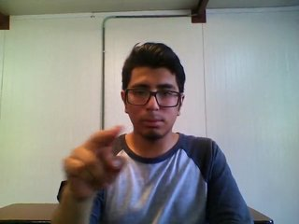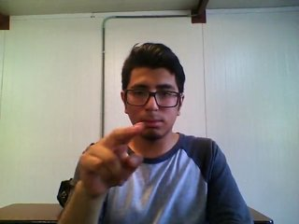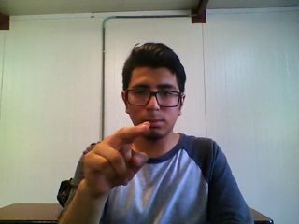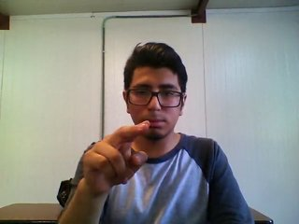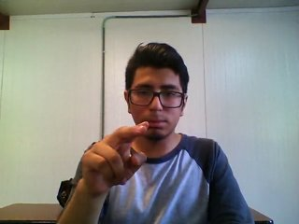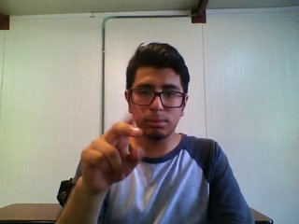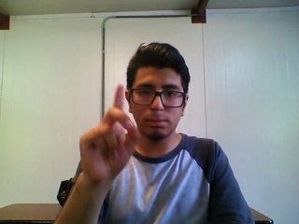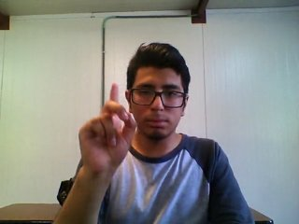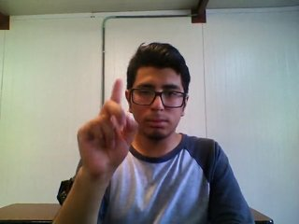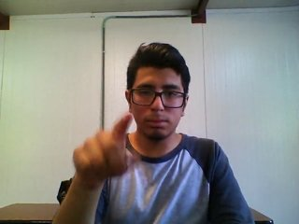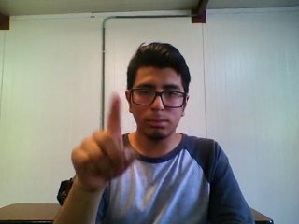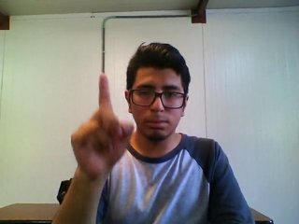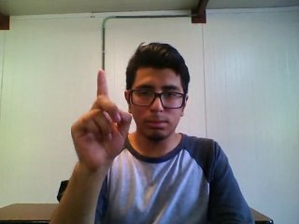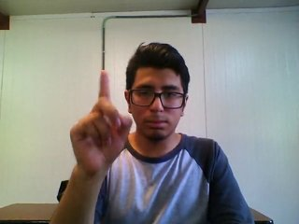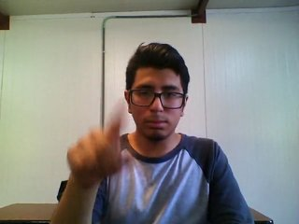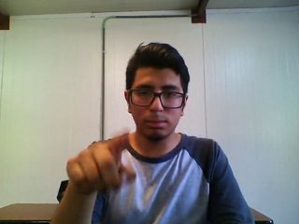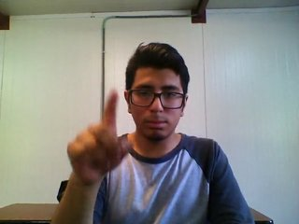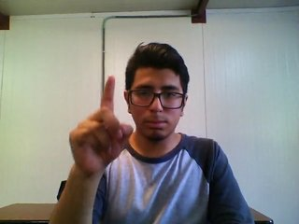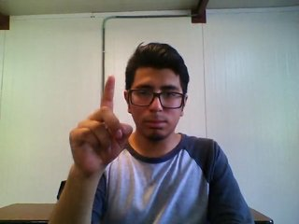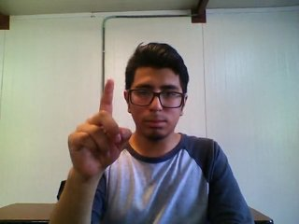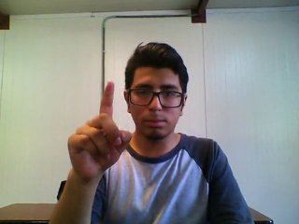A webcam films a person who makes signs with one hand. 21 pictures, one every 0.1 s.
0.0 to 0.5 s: Pointing with two fingers.
0.6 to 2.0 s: Double click with one finger.
